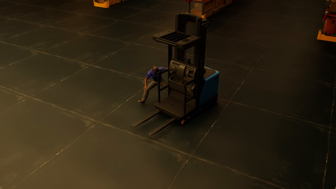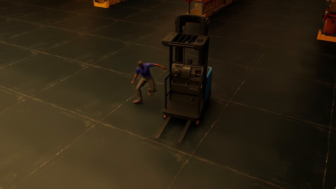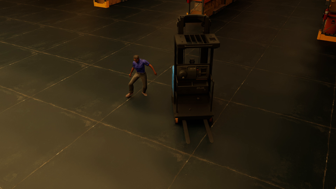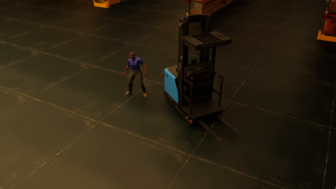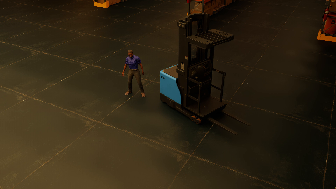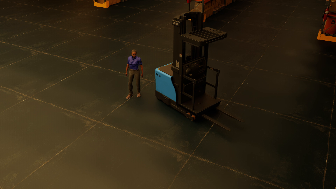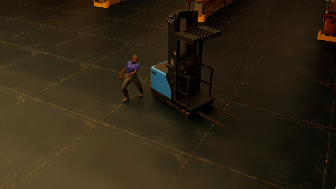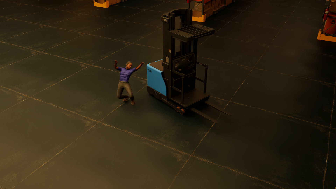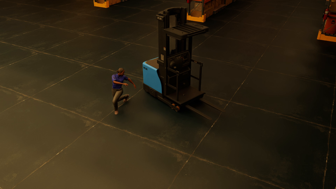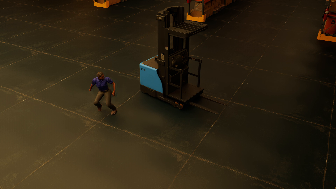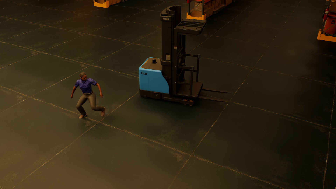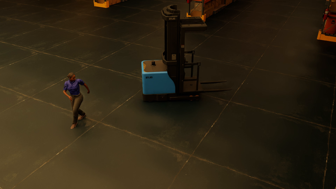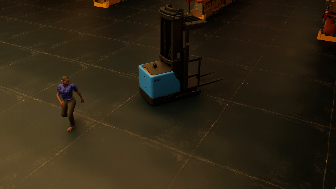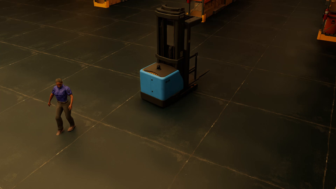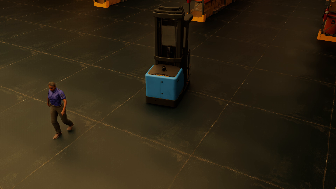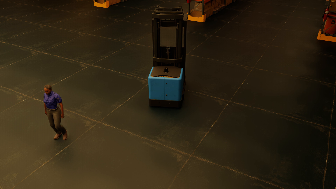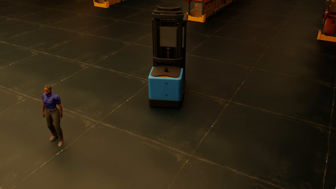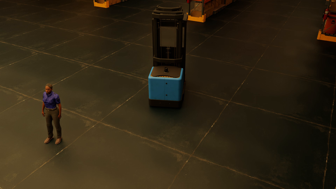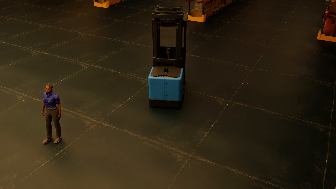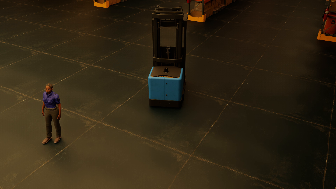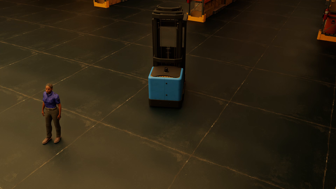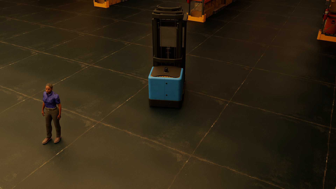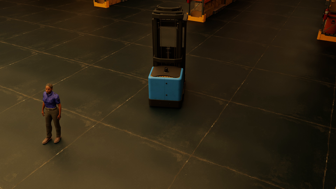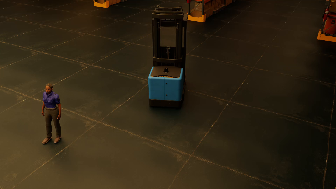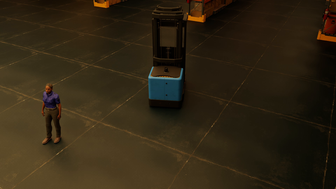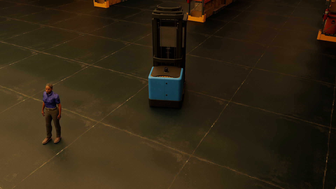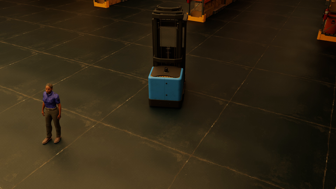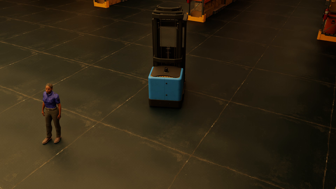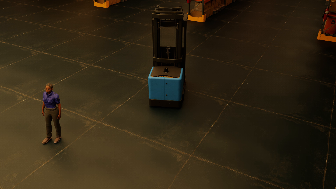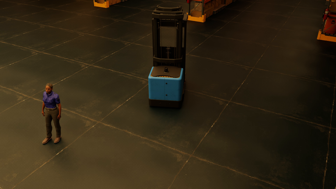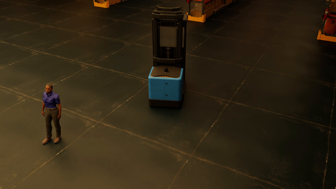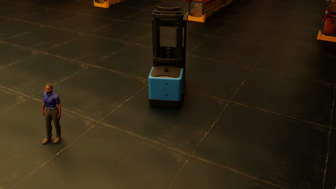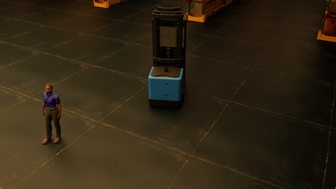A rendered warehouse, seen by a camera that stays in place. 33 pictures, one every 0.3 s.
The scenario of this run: Near miss between a forklift and a person.
